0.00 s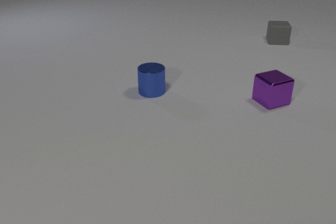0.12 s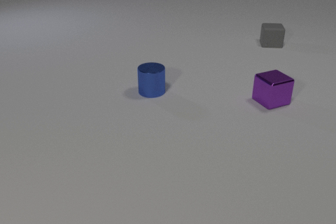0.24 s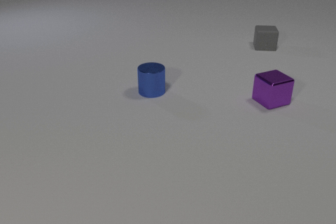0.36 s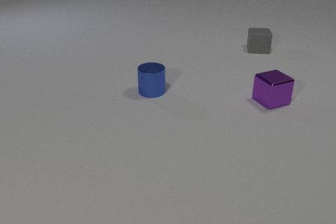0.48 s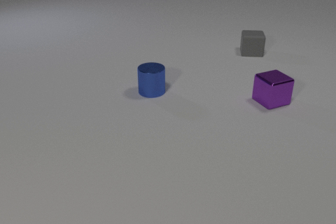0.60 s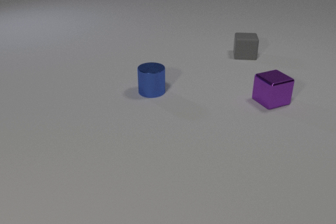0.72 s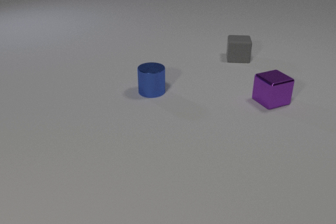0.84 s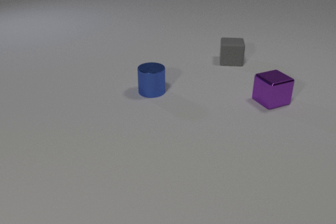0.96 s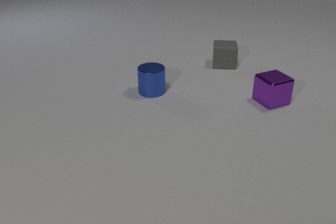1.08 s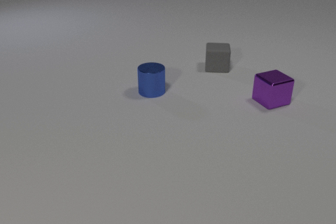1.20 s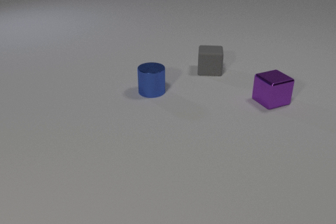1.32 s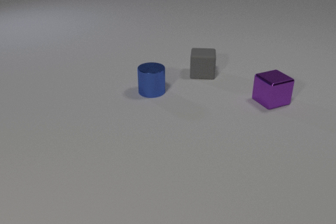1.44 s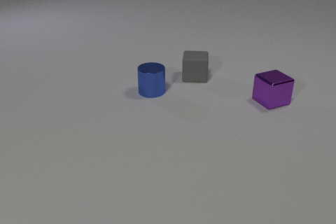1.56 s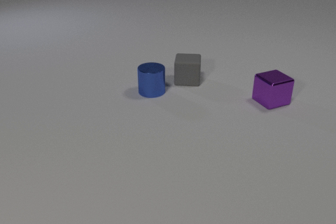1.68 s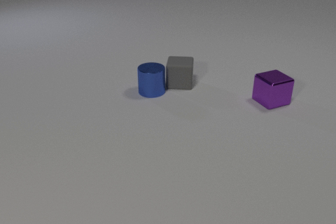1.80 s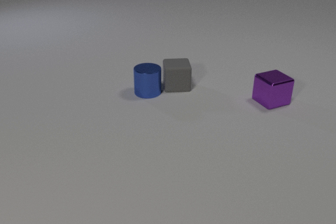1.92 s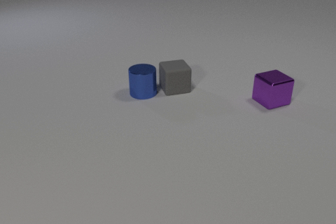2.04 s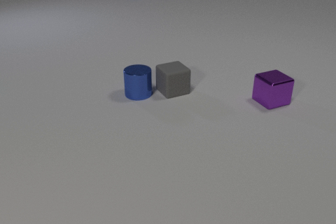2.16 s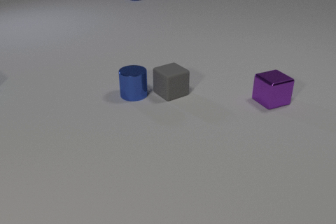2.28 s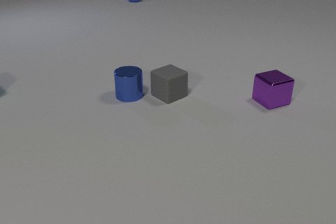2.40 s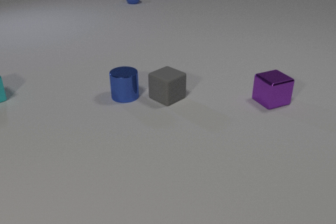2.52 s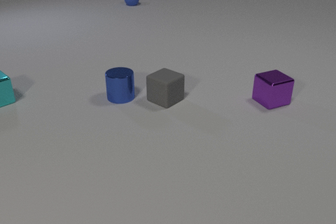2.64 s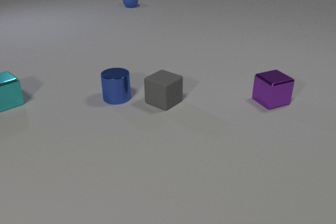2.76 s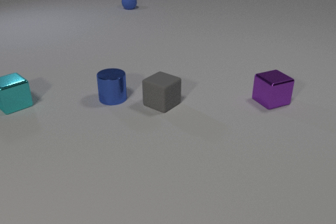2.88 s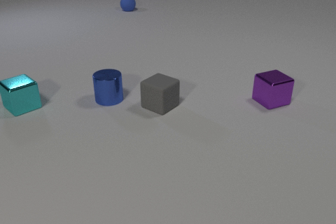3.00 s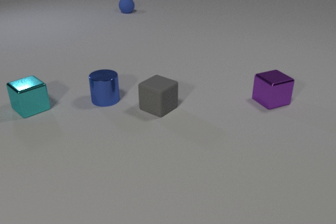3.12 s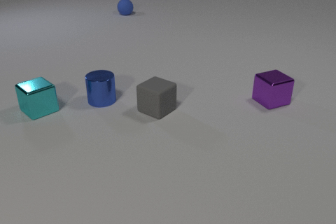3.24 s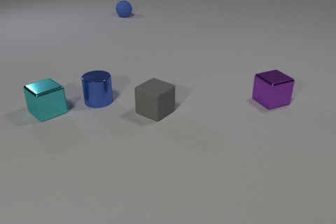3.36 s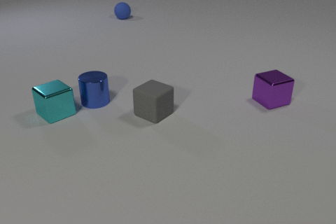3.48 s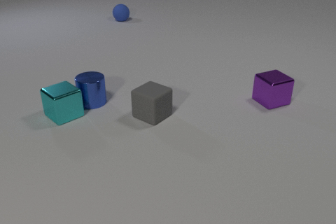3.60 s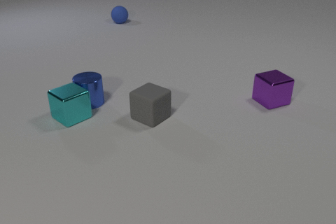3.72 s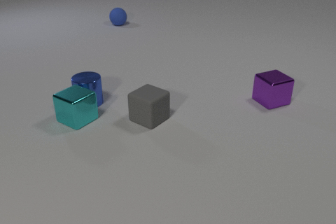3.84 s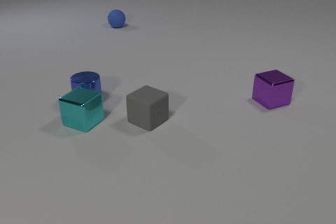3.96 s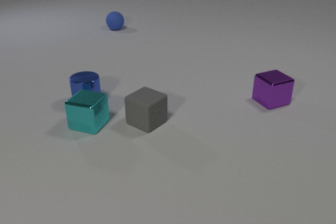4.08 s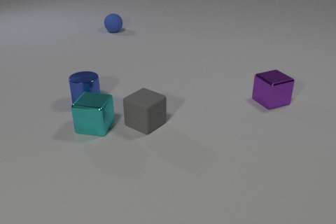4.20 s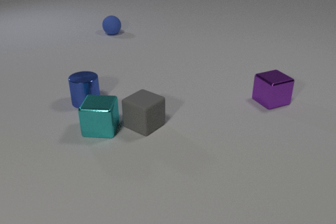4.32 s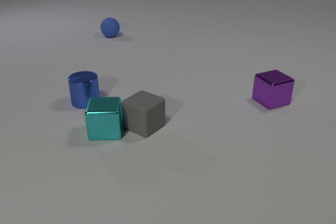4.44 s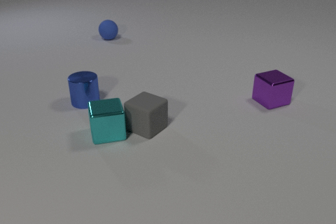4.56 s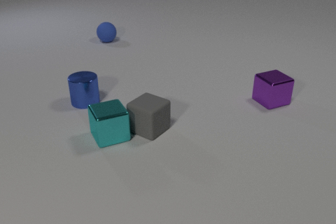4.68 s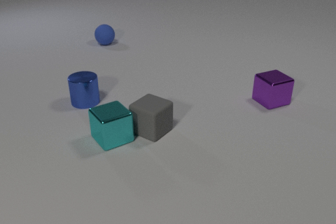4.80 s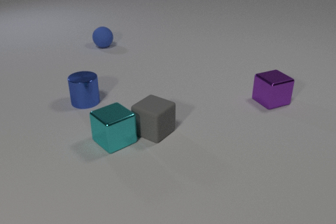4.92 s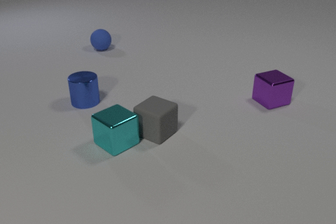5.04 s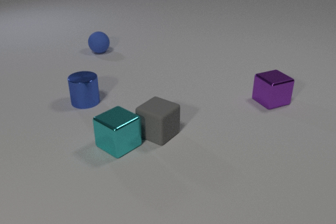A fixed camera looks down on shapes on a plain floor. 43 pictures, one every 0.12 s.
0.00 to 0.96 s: The gray rubber cube slides toward the camera and to the left.
0.96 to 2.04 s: The gray rubber cube slides toward the camera and to the left, spins counterclockwise seen from above by about 30 degrees, its near face sliding to the right. The blue metal cylinder slides to the left. The gray rubber cube and the blue metal cylinder collide.
2.04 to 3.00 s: The gray rubber cube slides toward the camera, spins so that its near face slides to the right, counterclockwise seen from above. The blue metal cylinder slides to the left. The cyan metal cube comes in at the left edge, slides to the right and toward the camera. The blue rubber sphere comes in at the top edge, rolls toward the camera.
3.00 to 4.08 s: The gray rubber cube slides toward the camera and to the left. The blue metal cylinder slides to the left. The cyan metal cube slides to the right and toward the camera, spins so that its near face slides to the right, counterclockwise seen from above. The blue rubber sphere rolls toward the camera. The blue metal cylinder and the cyan metal cube collide.
4.08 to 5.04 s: The gray rubber cube slides toward the camera and to the right. The cyan metal cube slides toward the camera and to the right, spins so that its near face slides to the right, counterclockwise seen from above. The blue rubber sphere rolls toward the camera. The gray rubber cube and the cyan metal cube collide.
What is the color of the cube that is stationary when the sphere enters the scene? purple.
How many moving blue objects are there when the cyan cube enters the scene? 2.
Are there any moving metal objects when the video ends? yes.
